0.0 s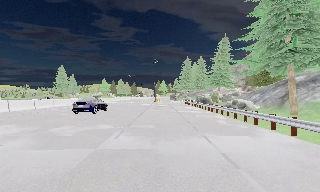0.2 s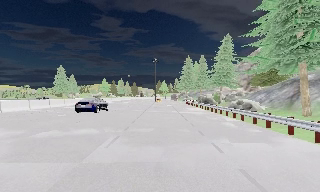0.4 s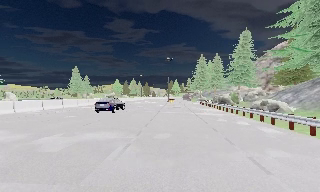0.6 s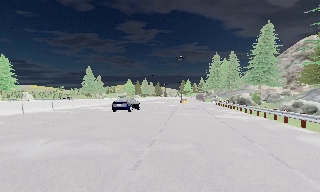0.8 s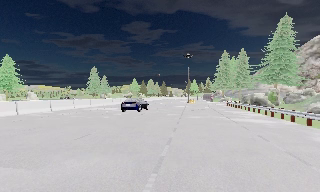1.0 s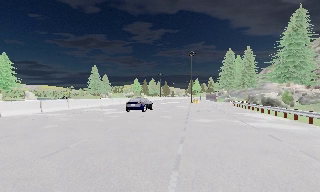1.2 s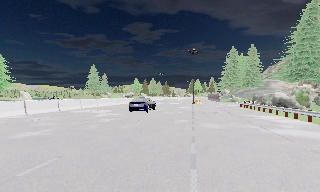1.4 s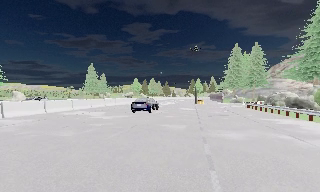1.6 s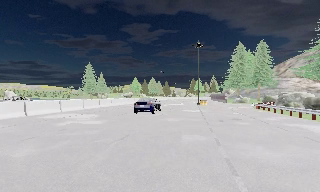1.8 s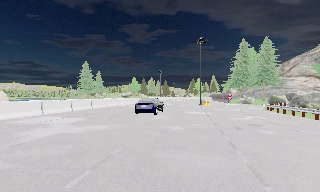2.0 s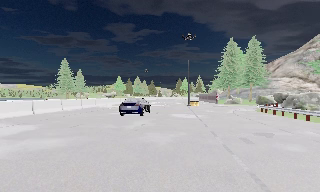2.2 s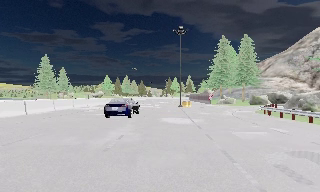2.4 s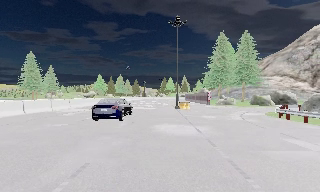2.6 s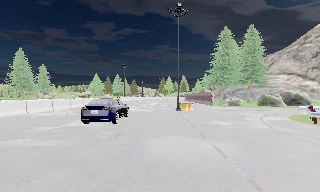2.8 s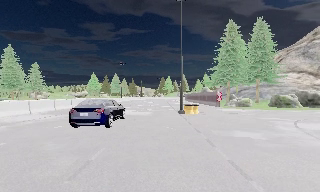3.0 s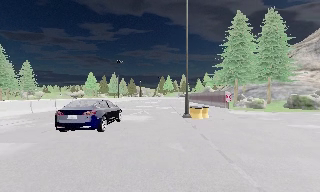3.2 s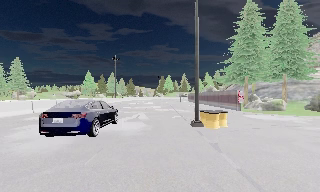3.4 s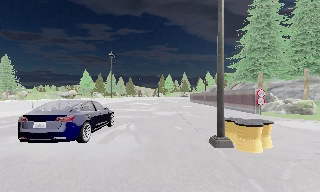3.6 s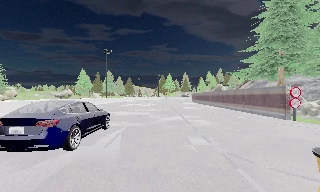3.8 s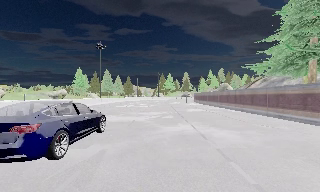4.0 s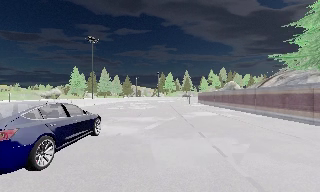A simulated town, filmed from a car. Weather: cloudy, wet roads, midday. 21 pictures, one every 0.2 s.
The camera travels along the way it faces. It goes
forward.
0.0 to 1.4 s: The scene slides to the right, as the camera pans about 10 degrees to its left. It travels forward, about 11 m, so what stands in front looms larger. It gains speed.
1.4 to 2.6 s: The camera swings to its right by about 10 degrees, and the scene slides to the left. It travels forward, about 16 m, so what stands in front looms larger.
2.6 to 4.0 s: The camera travels forward, about 25 m, so what stands in front looms larger.
The film runs forward here.
